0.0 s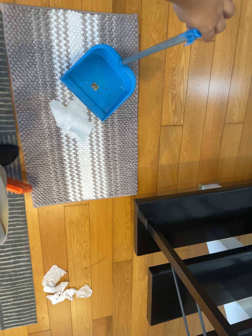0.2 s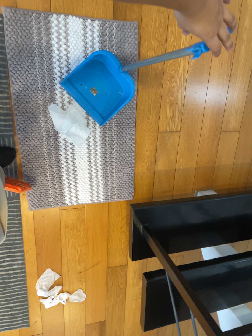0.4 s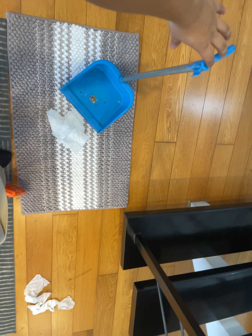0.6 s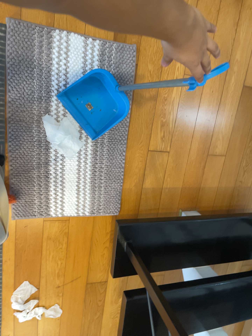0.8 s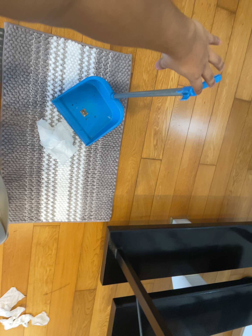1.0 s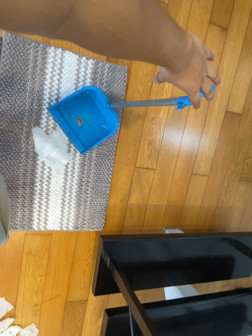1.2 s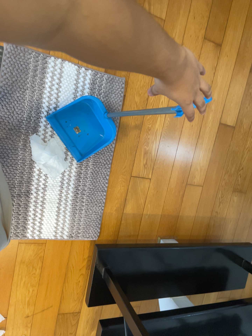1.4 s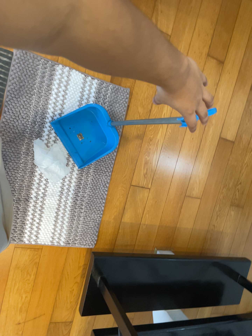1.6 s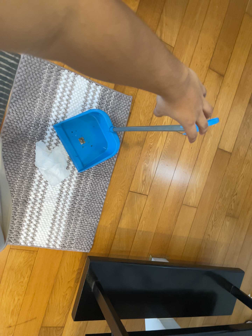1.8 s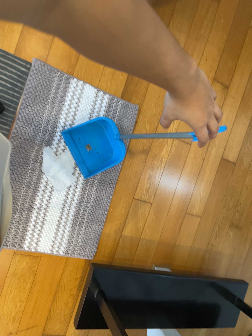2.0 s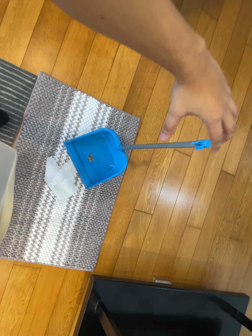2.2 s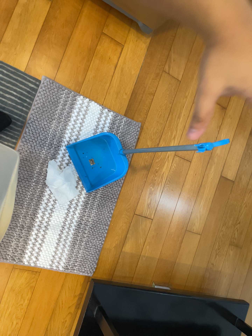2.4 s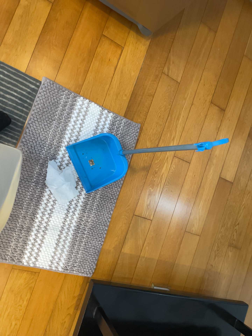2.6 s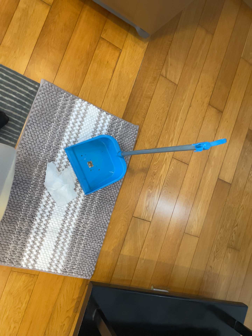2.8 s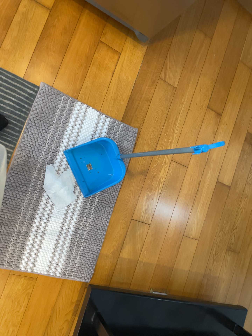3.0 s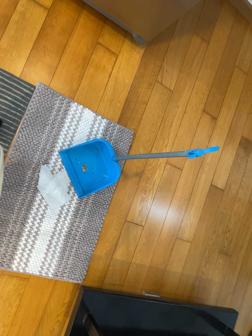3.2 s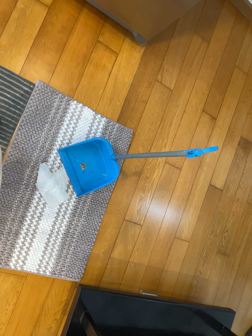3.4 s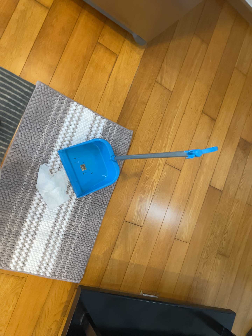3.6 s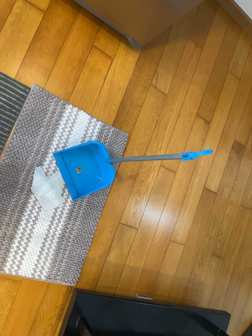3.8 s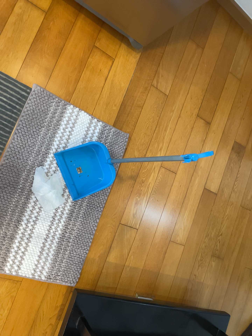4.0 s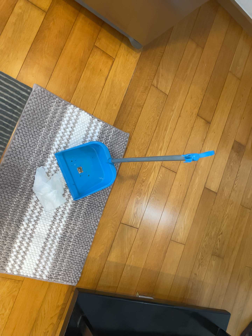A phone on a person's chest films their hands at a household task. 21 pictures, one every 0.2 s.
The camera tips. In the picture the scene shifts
downward.
The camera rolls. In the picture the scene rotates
clockwise.
0.0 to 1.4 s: The camera pans to its right by about 10 degrees. It travels to its left and backward, about 9 cm. Its aim tips toward the top of its view by about 15 degrees, and the scene shifts downward. It rolls about its line of sight by about 10 degrees, and the scene rotates clockwise.
1.4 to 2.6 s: The camera travels to its left, toward the bottom of its view and backward, about 12 cm, so close, fixed things drift to the right. Its aim tips toward the top of its view by about 10 degrees.
2.6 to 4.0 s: The camera shifts only a little, or ends up much as it began.
The film runs backward here.
